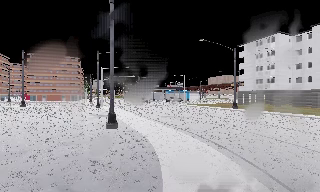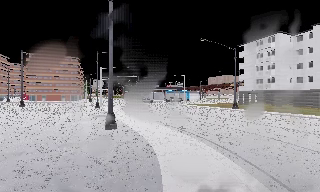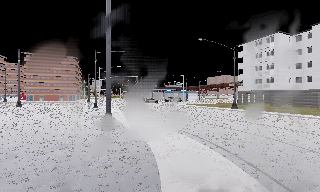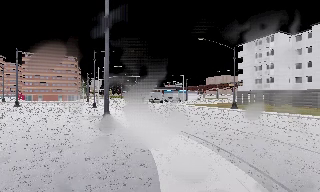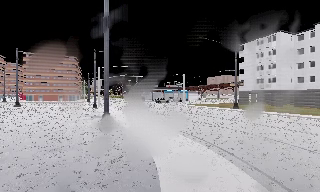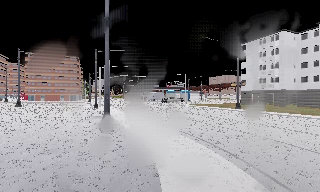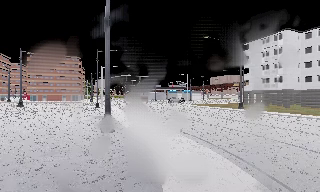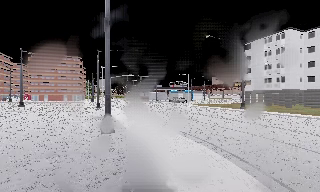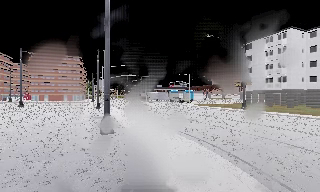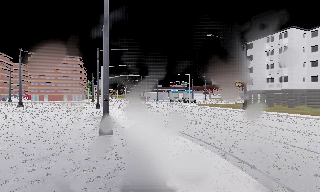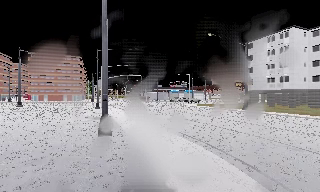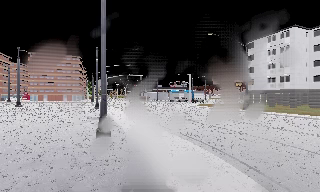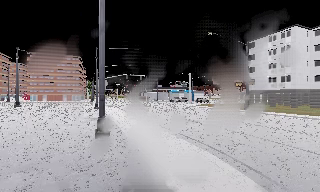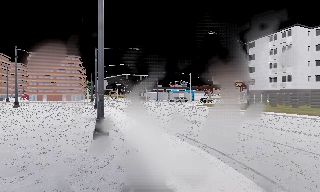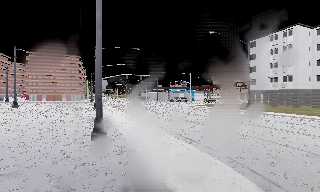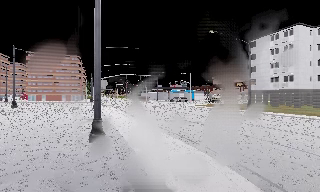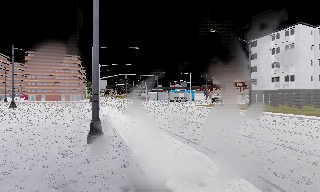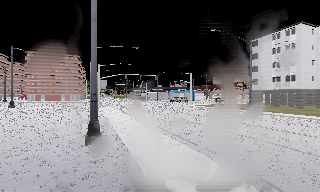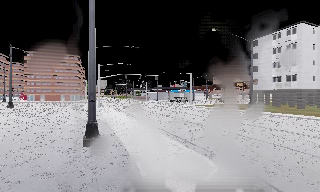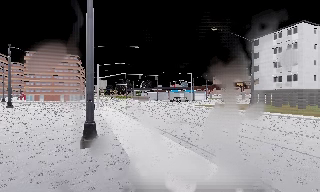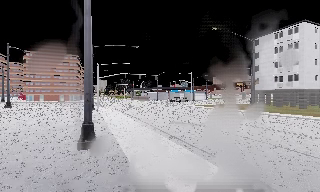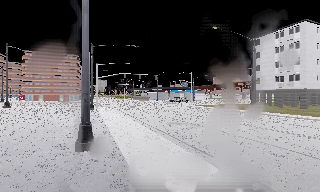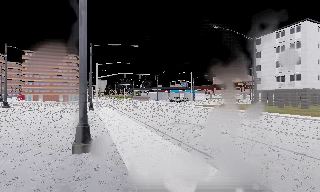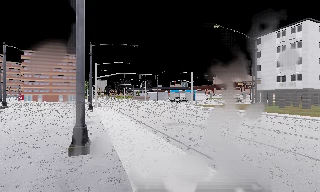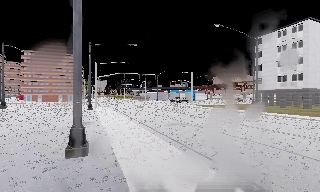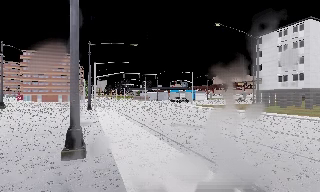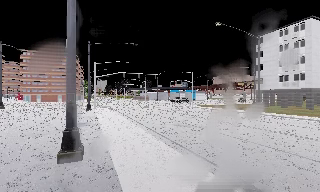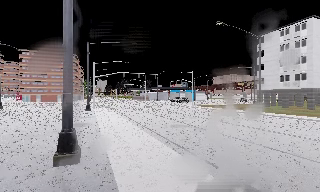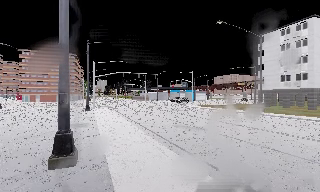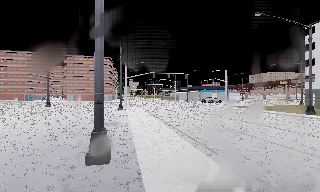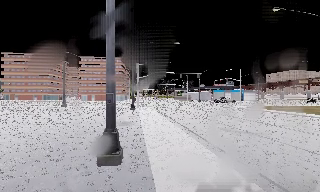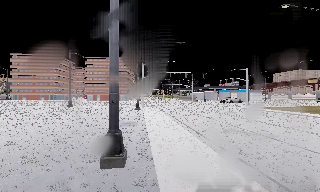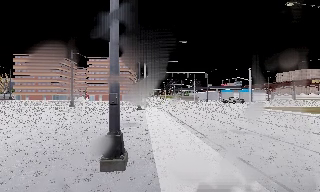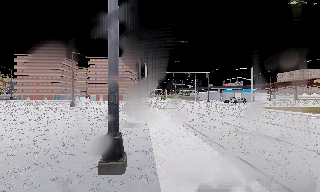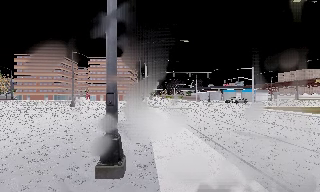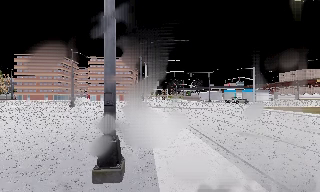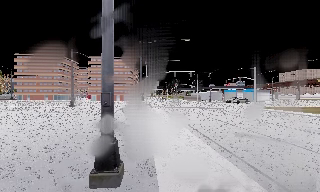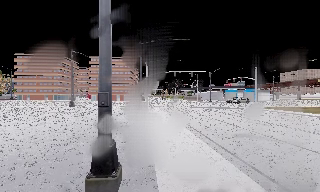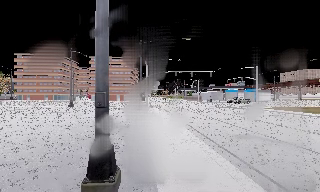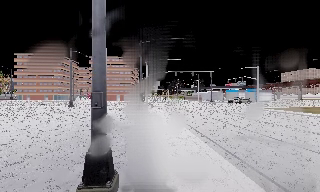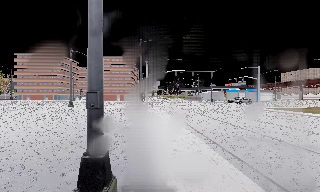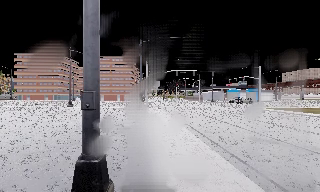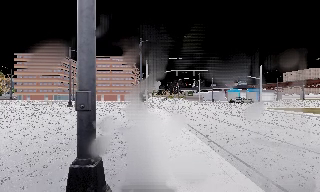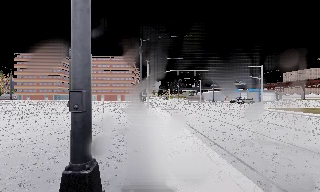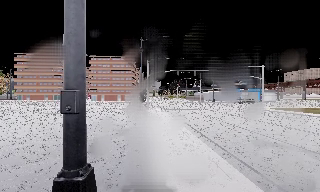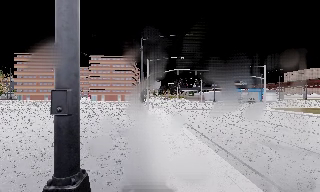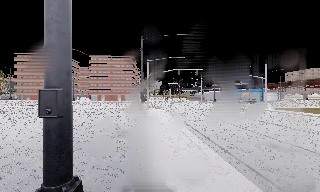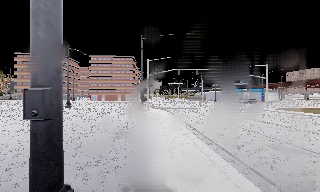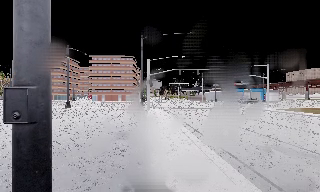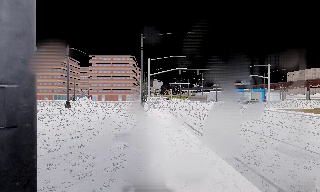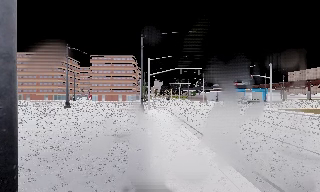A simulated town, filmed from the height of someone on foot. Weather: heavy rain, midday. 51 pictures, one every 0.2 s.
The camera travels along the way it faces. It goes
forward.
0.0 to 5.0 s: The camera travels forward, about 5 m, so what stands in front looms larger.
5.0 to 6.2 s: The scene slides to the right, as the camera pans about 15 degrees to its left. It travels forward, about 1.5 m, so what stands in front looms larger.
6.2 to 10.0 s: The camera travels forward, about 4 m, so what stands in front looms larger.
The film runs forward here.
